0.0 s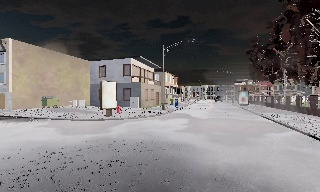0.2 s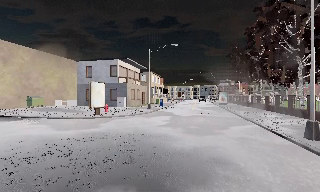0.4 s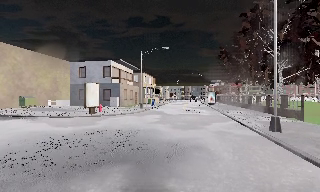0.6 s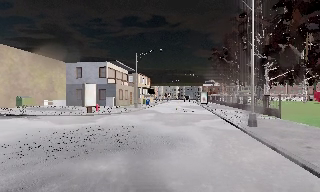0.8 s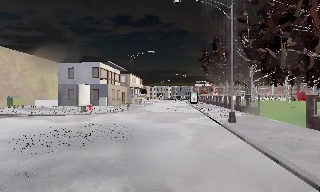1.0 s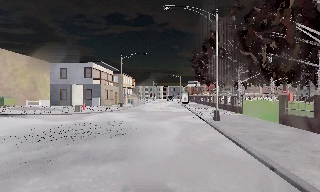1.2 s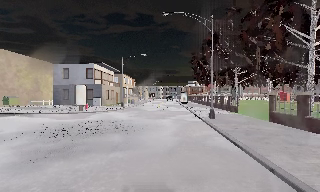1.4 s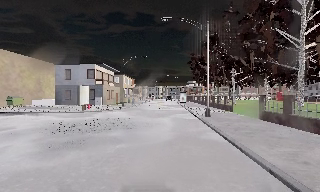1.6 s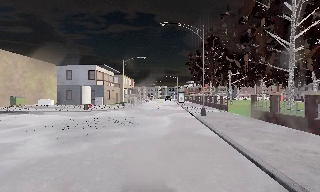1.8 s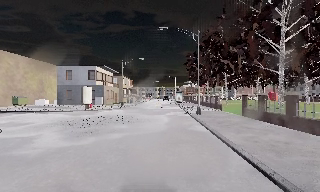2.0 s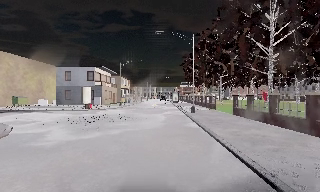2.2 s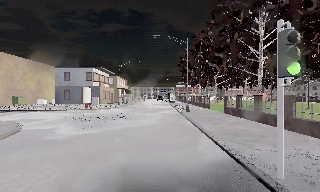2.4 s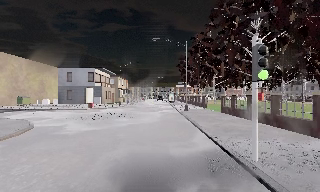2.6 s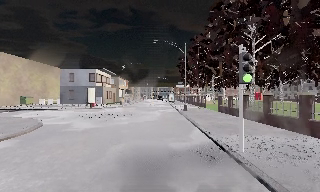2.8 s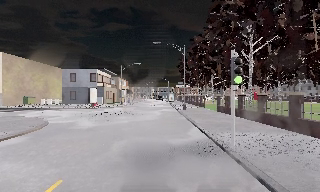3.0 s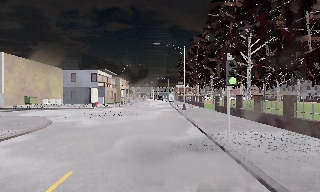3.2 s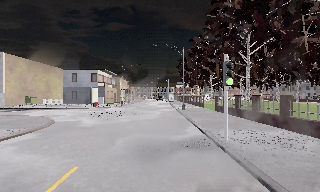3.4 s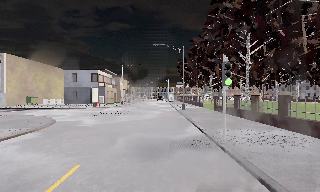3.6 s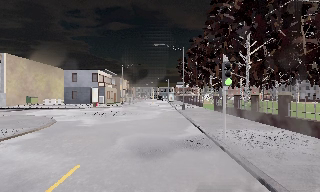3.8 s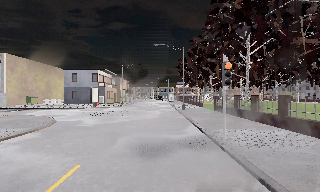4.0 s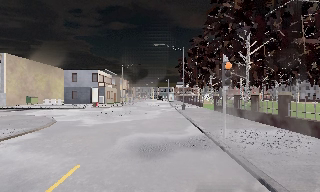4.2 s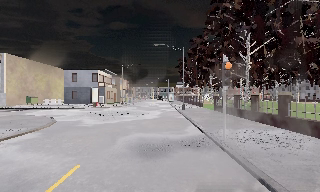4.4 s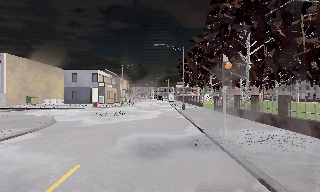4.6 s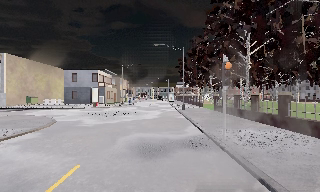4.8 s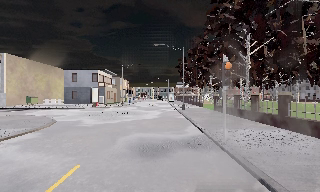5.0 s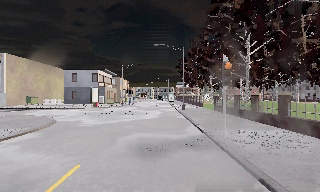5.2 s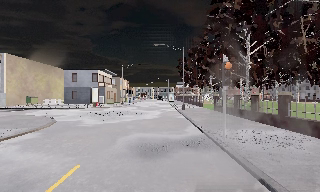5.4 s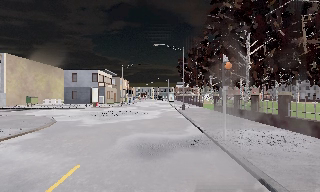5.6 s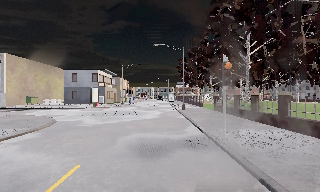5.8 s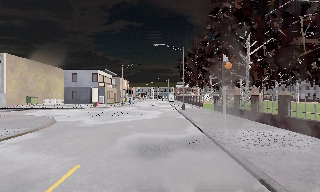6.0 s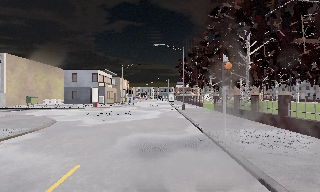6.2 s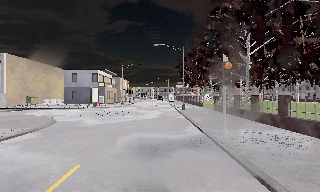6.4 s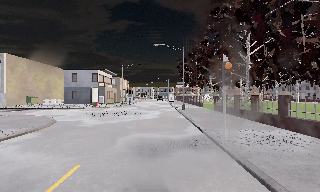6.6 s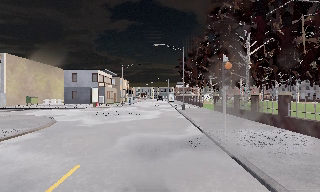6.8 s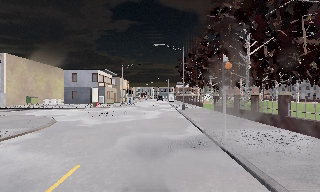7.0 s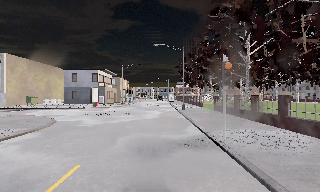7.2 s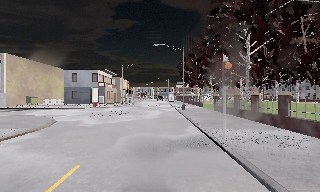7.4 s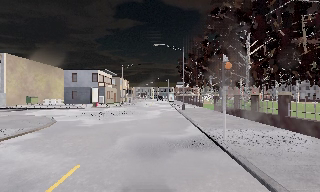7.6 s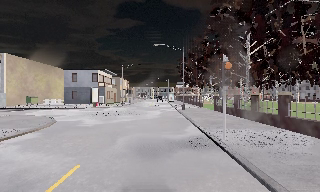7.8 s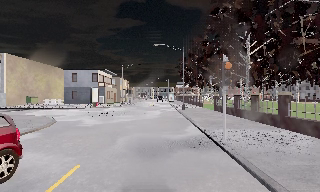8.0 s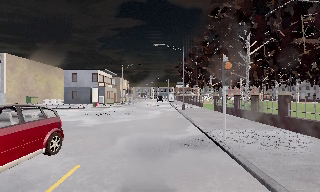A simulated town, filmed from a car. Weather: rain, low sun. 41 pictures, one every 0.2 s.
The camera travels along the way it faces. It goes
backward.
0.0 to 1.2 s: The camera swings to its right by about 15 degrees, and the scene slides to the left. It travels backward, about 6 m, so what stands in front gets smaller.
1.2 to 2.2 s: The camera travels backward, about 4.5 m, so what stands in front gets smaller.
2.2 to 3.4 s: The camera travels backward, about 2.5 m, so what stands in front gets smaller. It loses speed.
3.4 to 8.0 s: The camera keeps its place and its aim.
The film runs backward here.
